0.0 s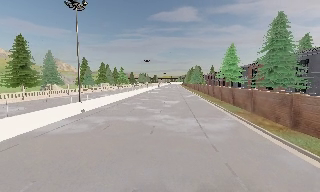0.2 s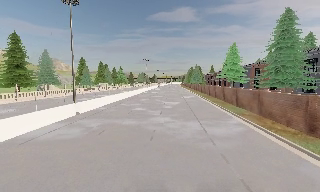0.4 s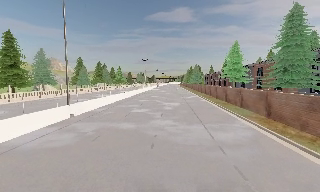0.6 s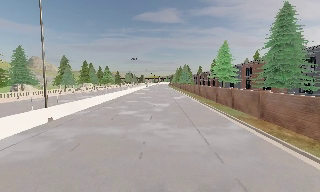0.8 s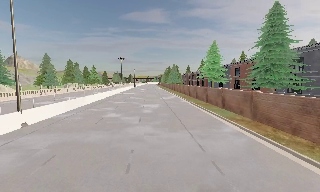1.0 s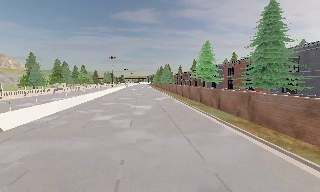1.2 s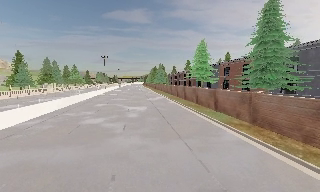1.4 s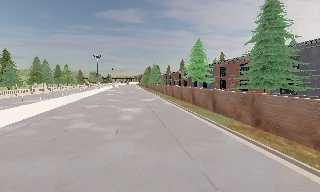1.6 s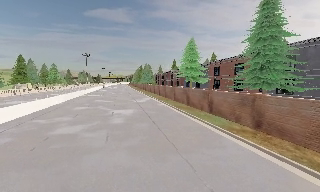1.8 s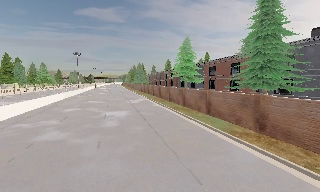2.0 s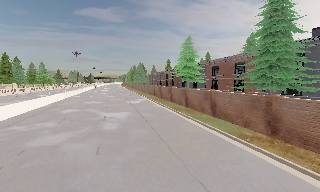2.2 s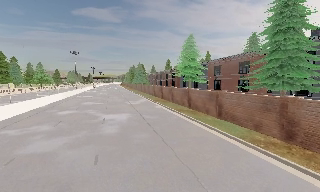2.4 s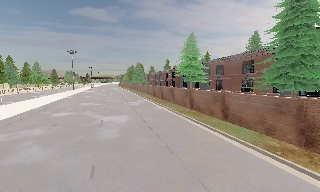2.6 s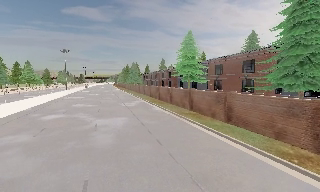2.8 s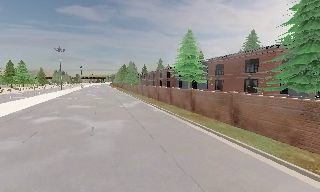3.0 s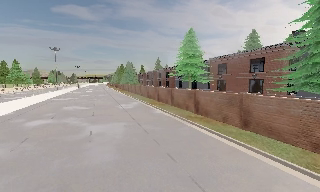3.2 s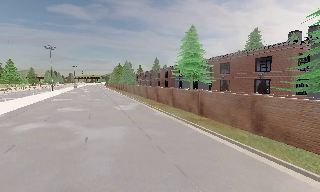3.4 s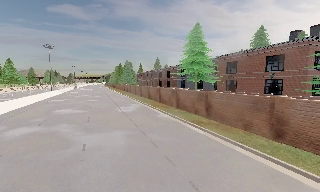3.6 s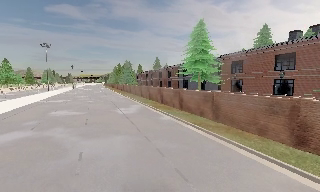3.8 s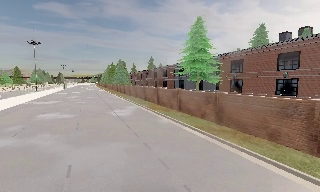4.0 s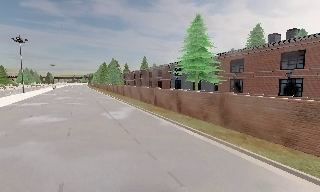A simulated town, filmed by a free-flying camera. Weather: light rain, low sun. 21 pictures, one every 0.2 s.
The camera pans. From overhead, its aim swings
clockwise.
0.0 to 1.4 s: The camera swings to its right by about 15 degrees, and the scene slides to the left. It travels forward, about 7 m, so what stands in front looms larger.
1.4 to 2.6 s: The camera travels forward, about 6 m, so what stands in front looms larger.
2.6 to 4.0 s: The camera travels forward and to its left, about 8 m, so what stands in front looms larger.
The film runs forward here.
